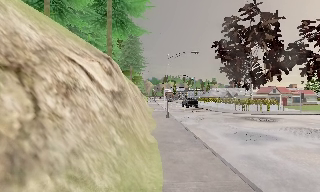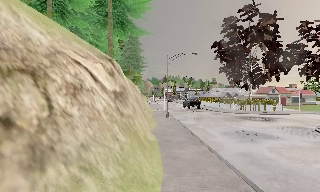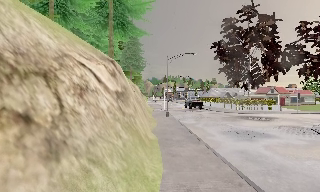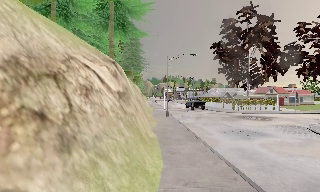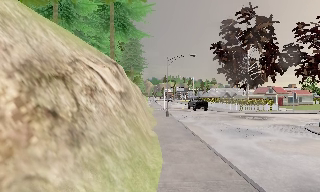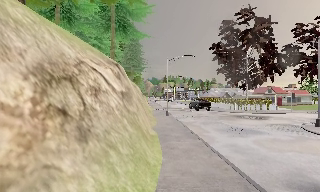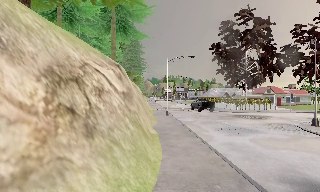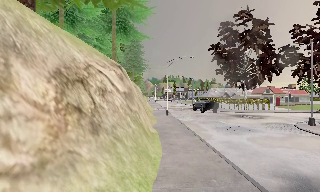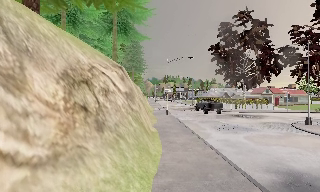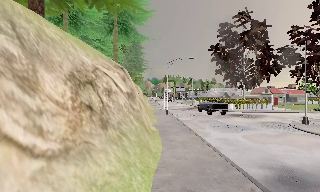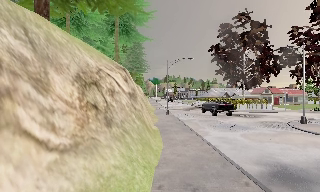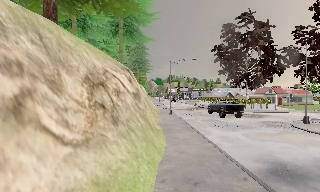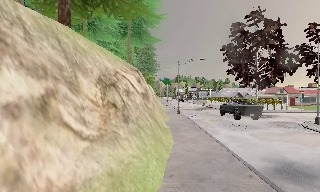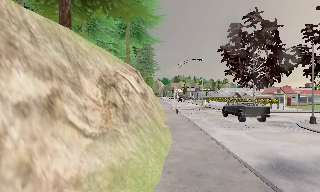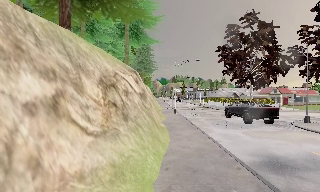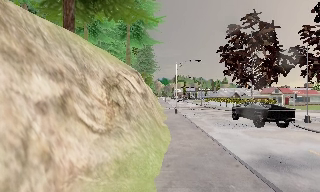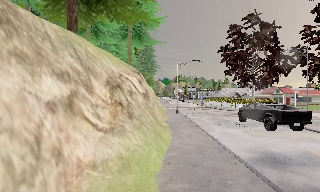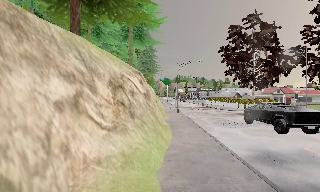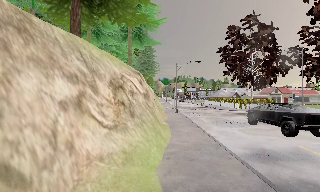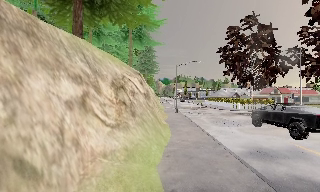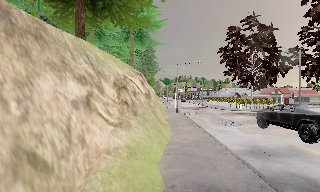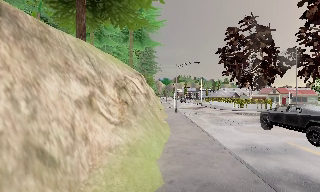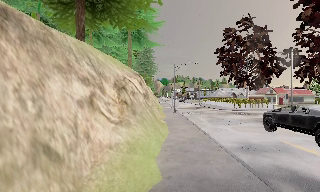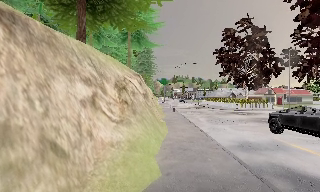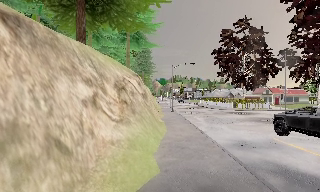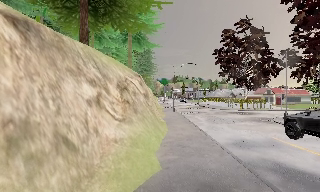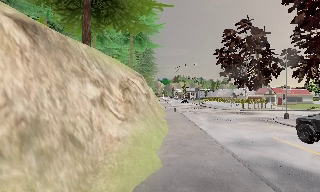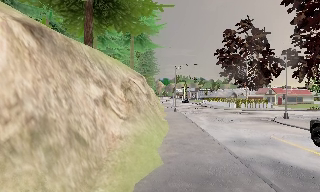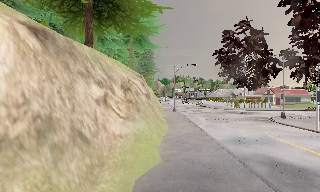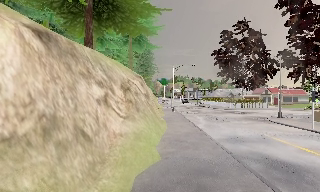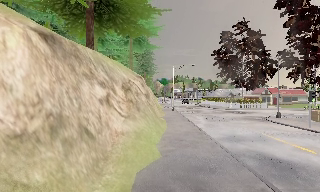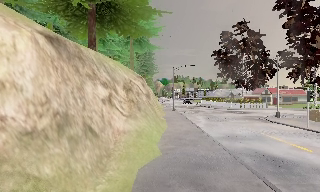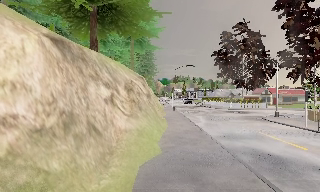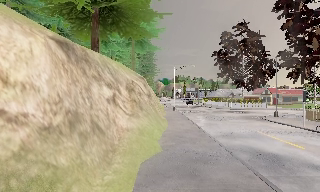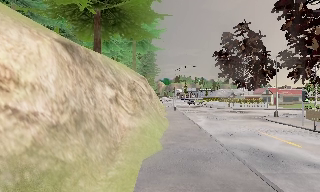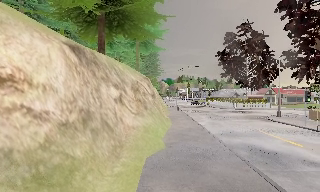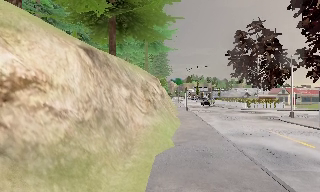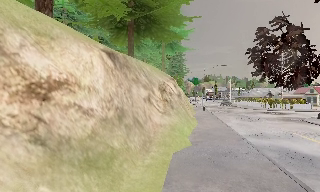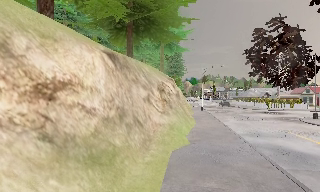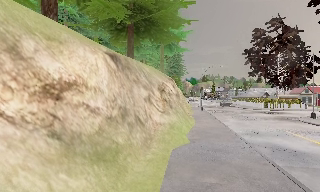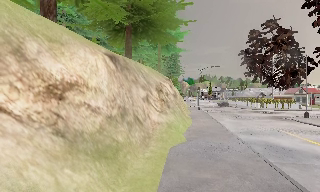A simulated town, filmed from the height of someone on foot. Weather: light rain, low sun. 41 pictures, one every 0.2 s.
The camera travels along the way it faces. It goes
backward.
0.0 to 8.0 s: The scene slides to the right, as the camera pans about 15 degrees to its left. It travels backward, about 10 m, so what stands in front gets smaller.
The film runs backward here.
